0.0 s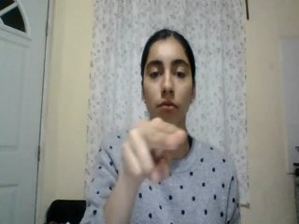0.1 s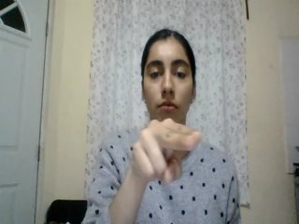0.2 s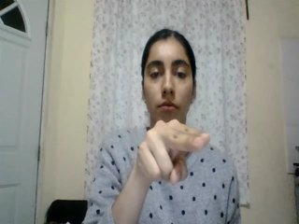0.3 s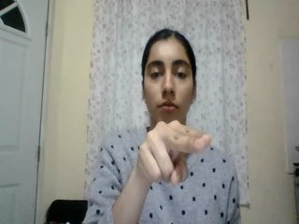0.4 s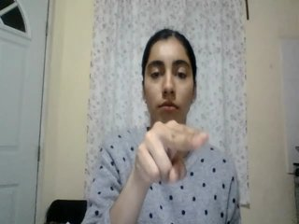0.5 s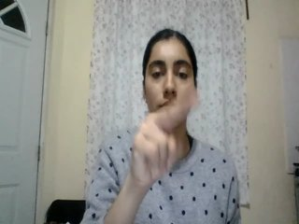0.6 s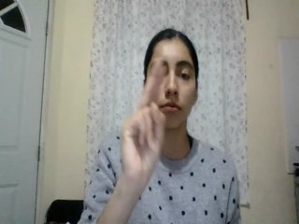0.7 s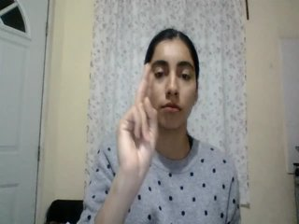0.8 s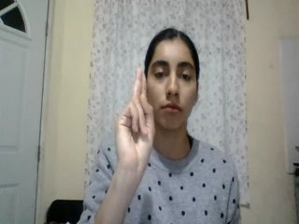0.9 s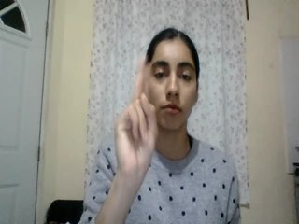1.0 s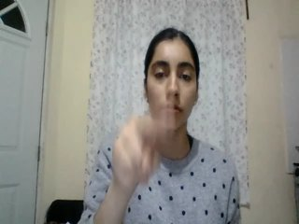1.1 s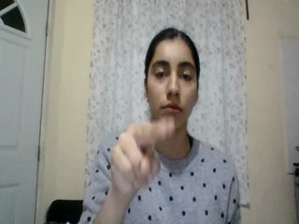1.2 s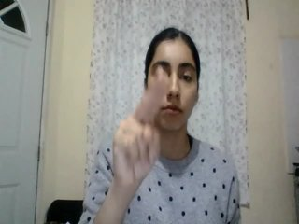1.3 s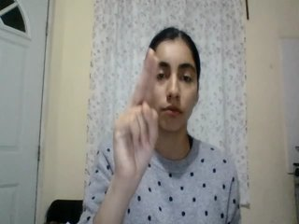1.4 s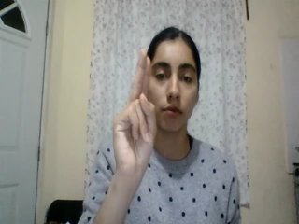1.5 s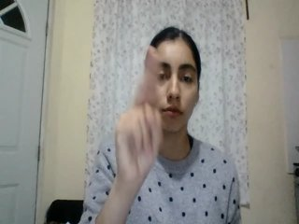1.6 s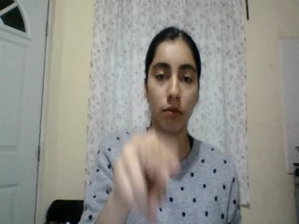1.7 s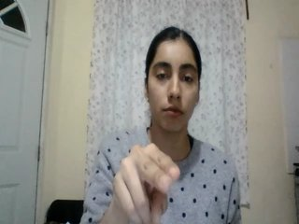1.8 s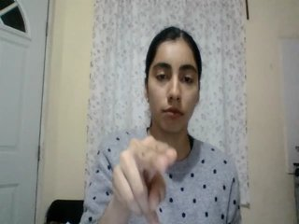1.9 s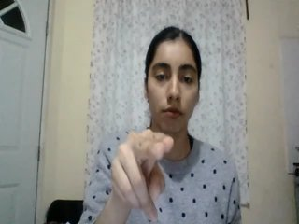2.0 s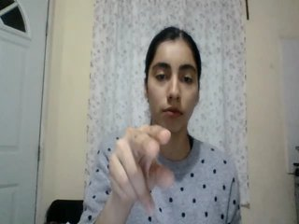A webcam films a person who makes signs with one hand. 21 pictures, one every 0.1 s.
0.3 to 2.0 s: Double click with two fingers.
